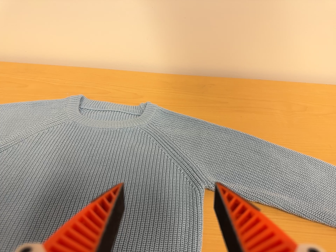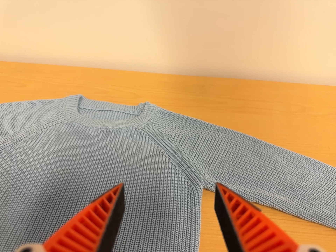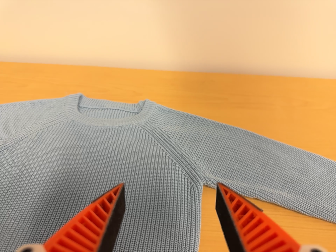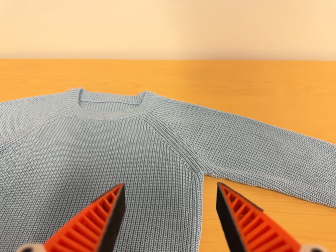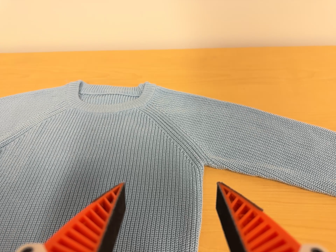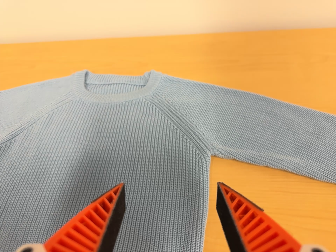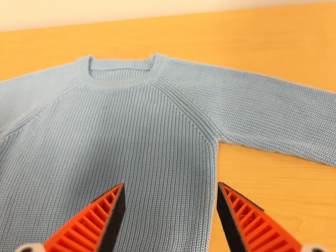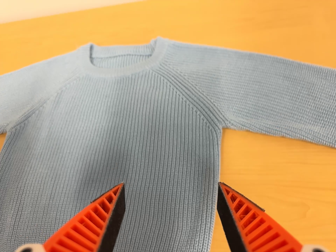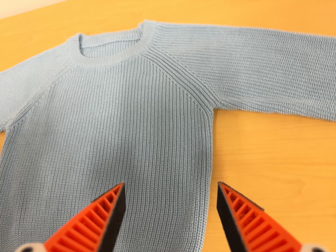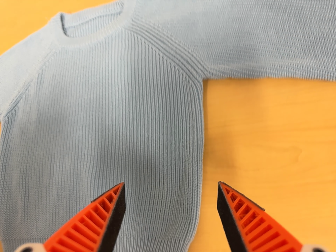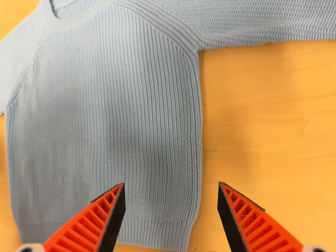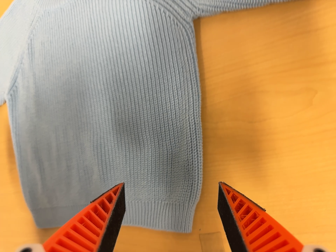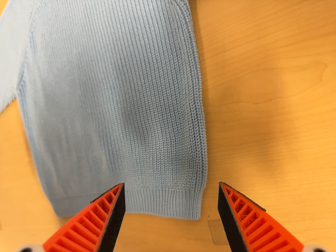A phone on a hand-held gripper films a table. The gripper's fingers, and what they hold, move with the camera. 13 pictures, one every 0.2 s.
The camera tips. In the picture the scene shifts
upward.
The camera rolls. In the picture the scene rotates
counterclockwise.
0.0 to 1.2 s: The camera travels to its right, about 5 cm. Its aim tips toward the bottom of its view by about 15 degrees, and the scene shifts upward.
1.2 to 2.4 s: The camera pans to its left by about 20 degrees. It travels to its right and forward, about 16 cm. Its aim tips toward the bottom of its view by about 30 degrees, and the scene shifts upward. It rolls about its line of sight by about 25 degrees, and the scene rotates counterclockwise.
The film runs backward here.
